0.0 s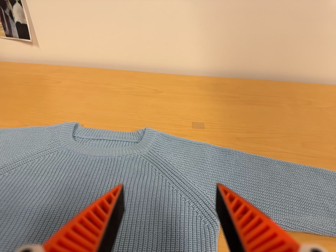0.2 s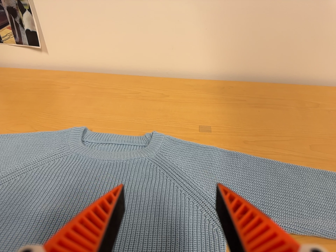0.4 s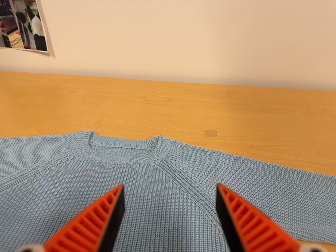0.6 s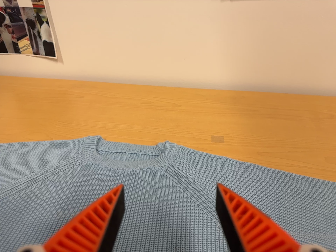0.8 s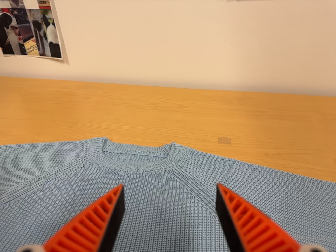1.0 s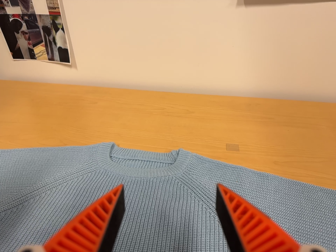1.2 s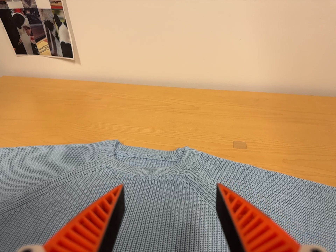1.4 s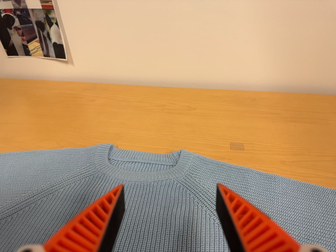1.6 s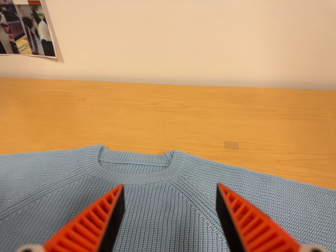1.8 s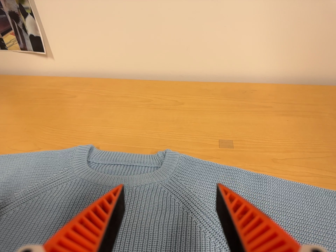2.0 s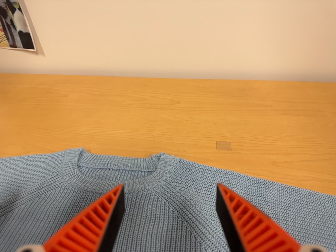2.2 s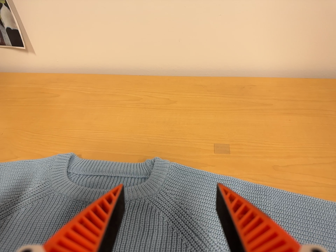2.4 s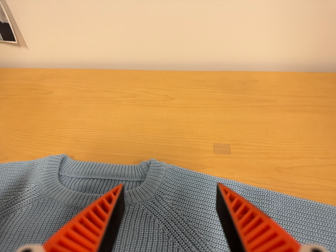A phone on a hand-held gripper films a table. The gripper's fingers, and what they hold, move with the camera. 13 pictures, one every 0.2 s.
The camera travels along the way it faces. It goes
forward.
0.0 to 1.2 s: The camera shifts only a little, or ends up much as it began.
1.2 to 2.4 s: The camera travels forward, toward the top of its view and to its right, about 14 cm, so what stands in front looms larger.
The film runs backward here.
